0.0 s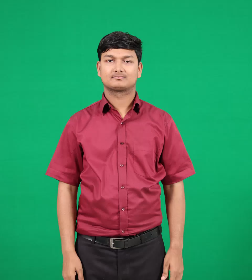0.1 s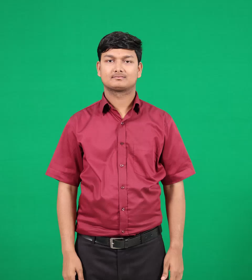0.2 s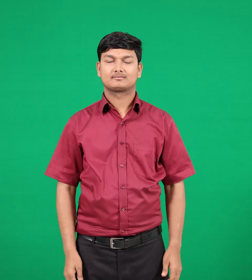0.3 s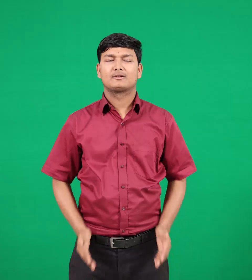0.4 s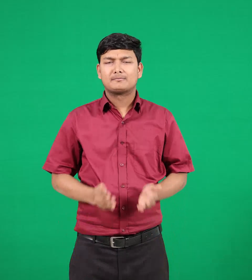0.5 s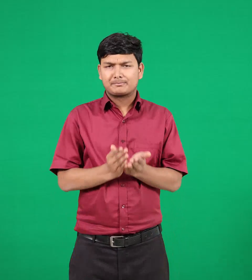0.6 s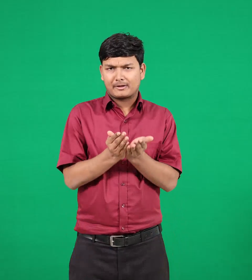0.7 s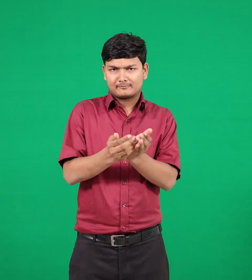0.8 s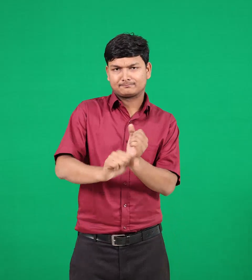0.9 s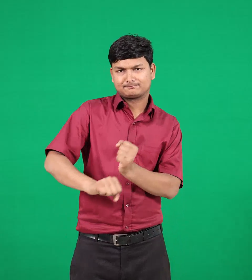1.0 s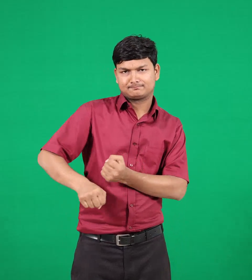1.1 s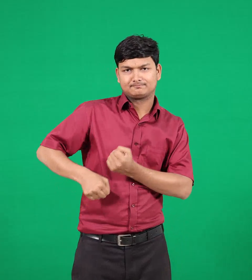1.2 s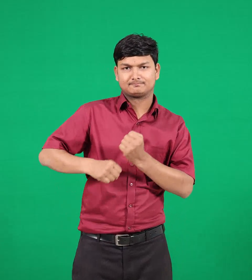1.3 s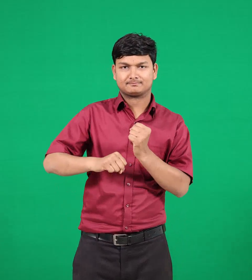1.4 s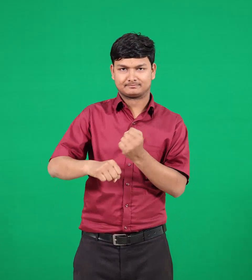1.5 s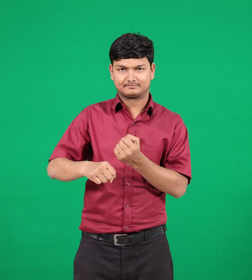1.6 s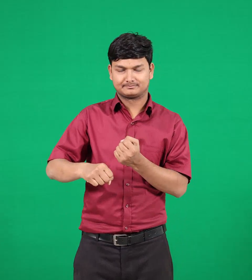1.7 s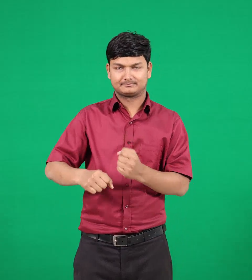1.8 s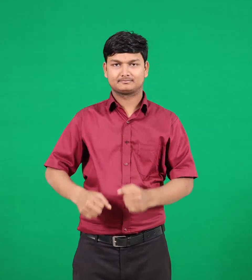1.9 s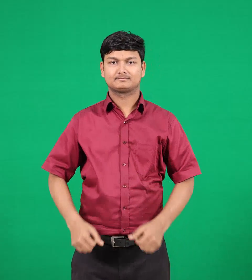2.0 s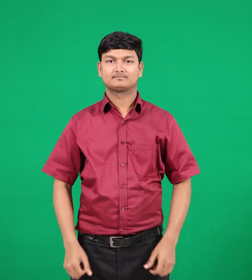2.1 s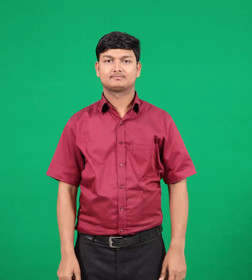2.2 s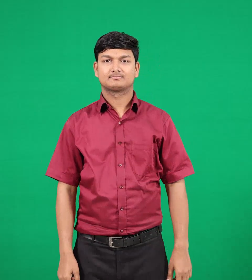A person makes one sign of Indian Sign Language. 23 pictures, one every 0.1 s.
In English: boat
